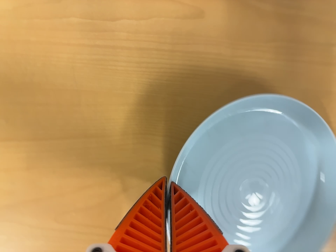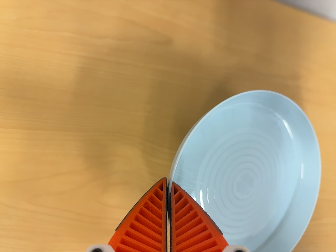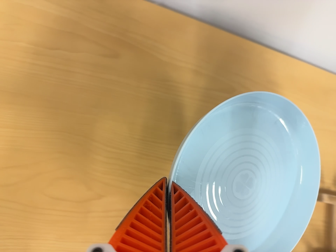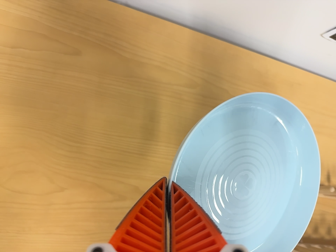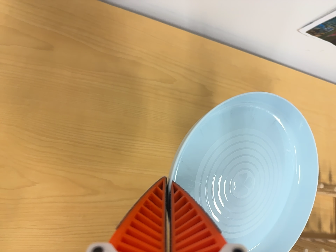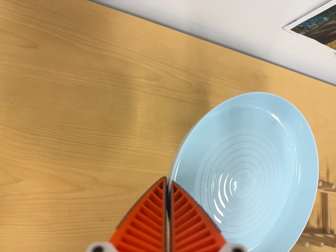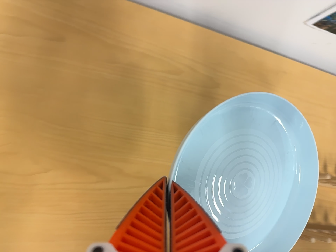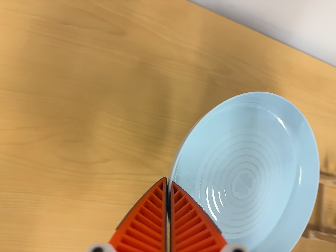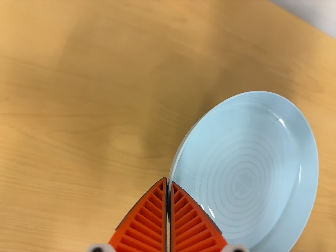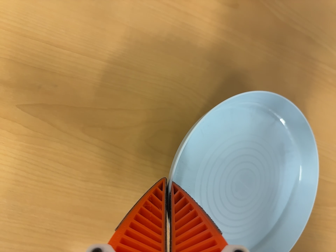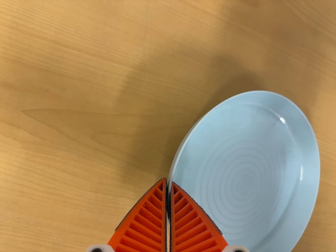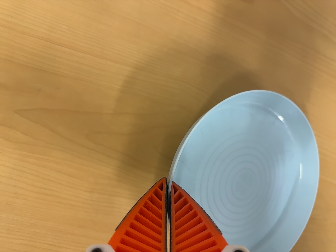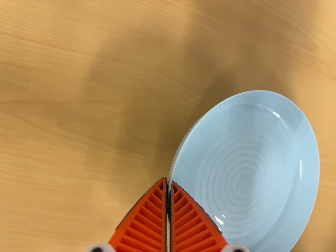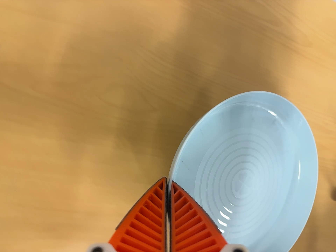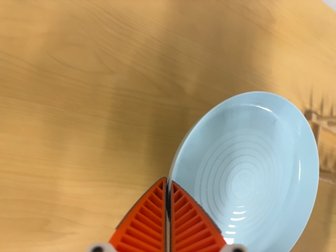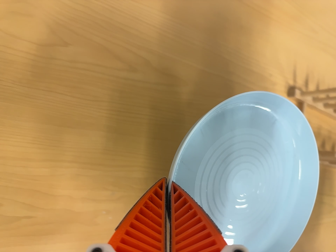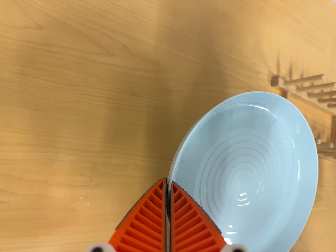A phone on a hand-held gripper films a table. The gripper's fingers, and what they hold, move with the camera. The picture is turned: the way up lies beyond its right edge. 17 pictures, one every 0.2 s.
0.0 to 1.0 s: The scene slides to the left, as the camera pans about 15 degrees to its right. It travels to its right, backward and toward the bottom of its view, about 18 cm, so close, fixed things drift to the left. Its aim tips toward the top of its view by about 10 degrees.
1.0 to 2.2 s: The camera travels to its left, about 22 cm, so close, fixed things drift to the right. It rolls about its line of sight by about 10 degrees, and the scene rotates clockwise.
2.2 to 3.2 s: The camera swings to its right by about 10 degrees, and the scene slides to the left. It travels toward the bottom of its view and to its right, about 20 cm, so close, fixed things drift upward. It rolls about its line of sight by about 10 degrees, and the scene rotates counterclockwise.
The film runs forward here.
